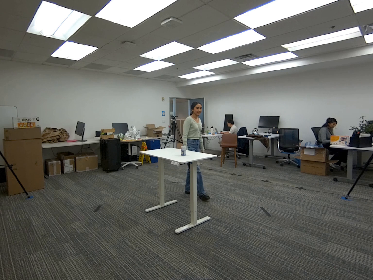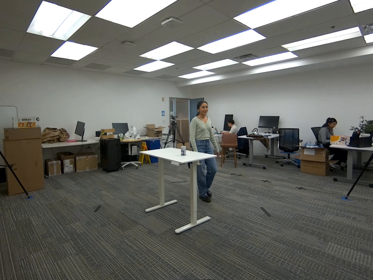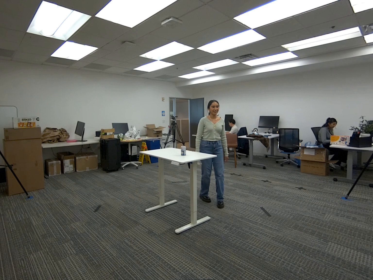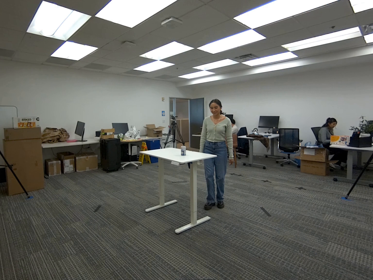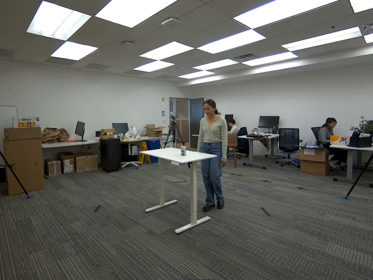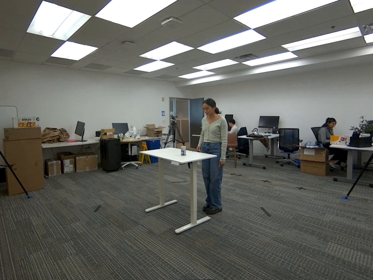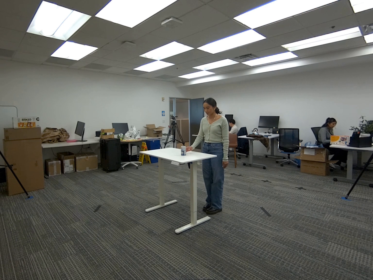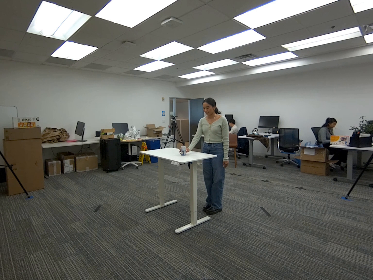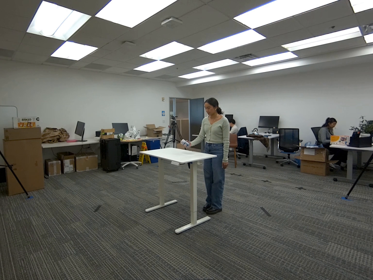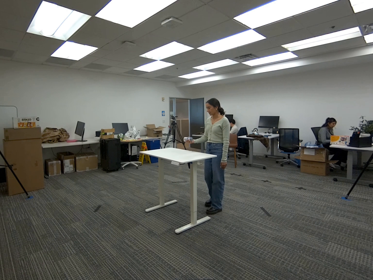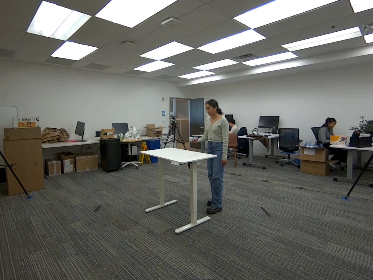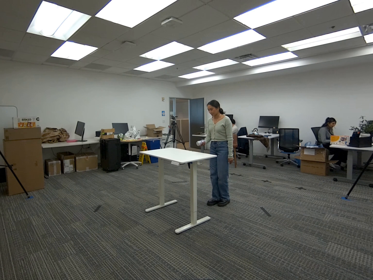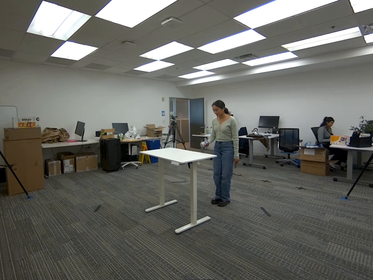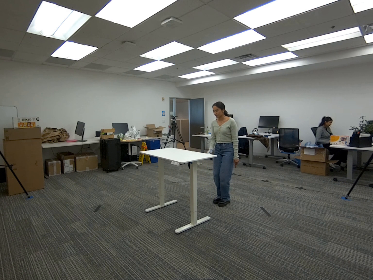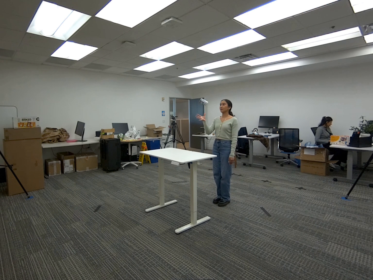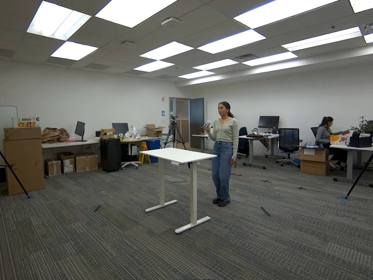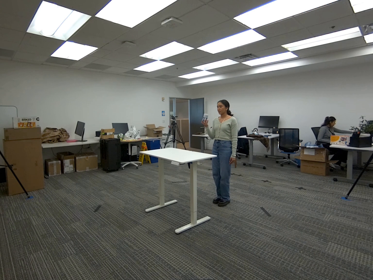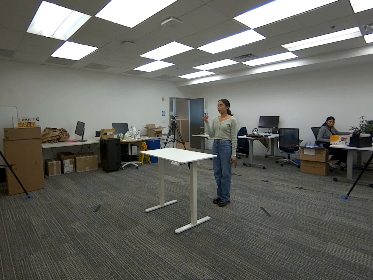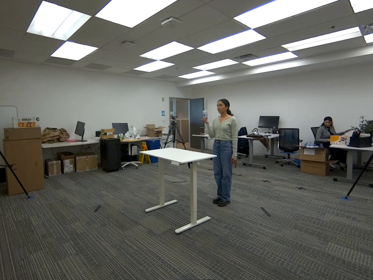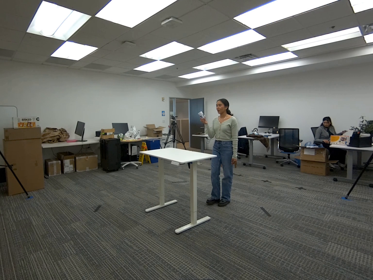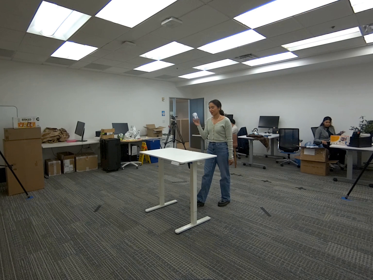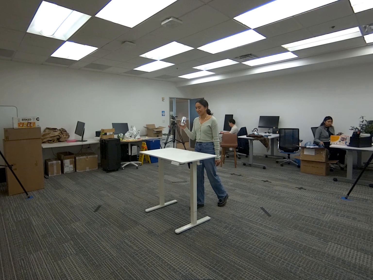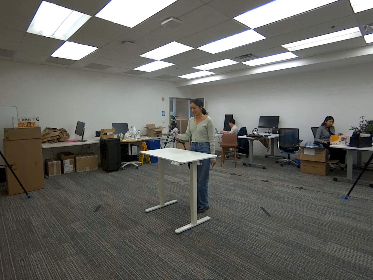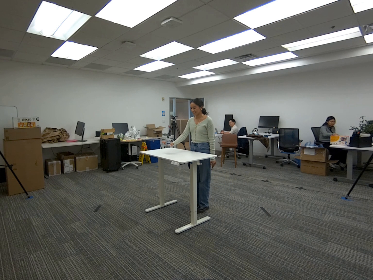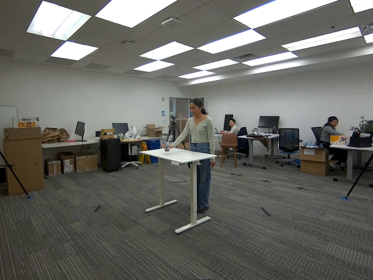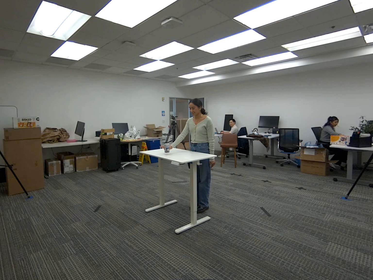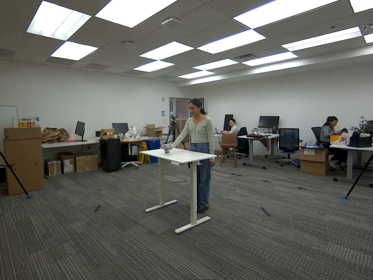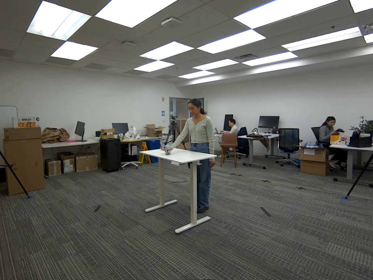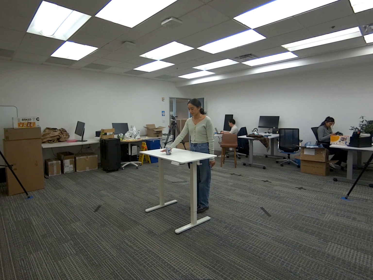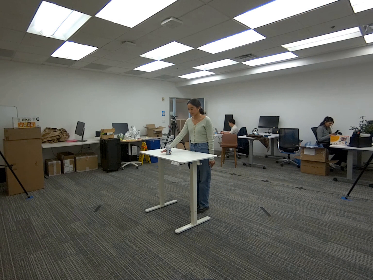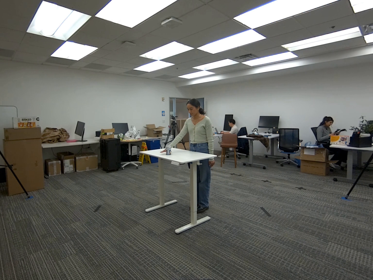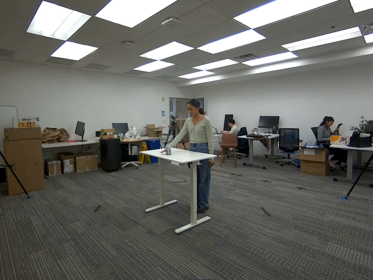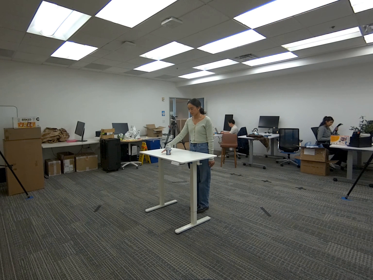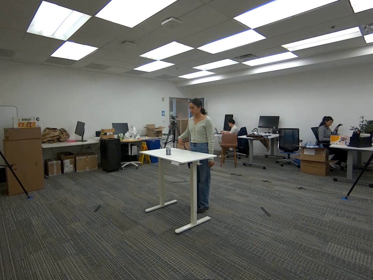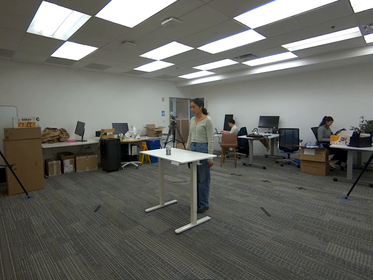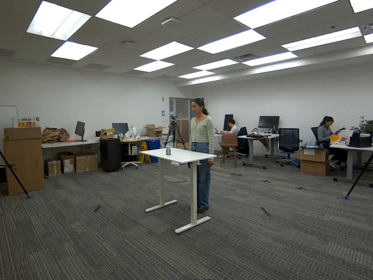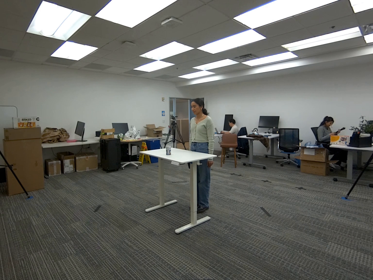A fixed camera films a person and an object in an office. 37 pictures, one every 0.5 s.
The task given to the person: Walk over to the white desk, reach for the soup can using one hand and flip the can in the air catching it with one hand. Place back on the white desk.
